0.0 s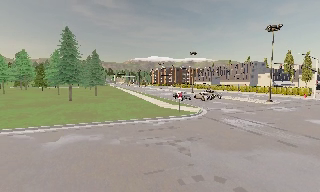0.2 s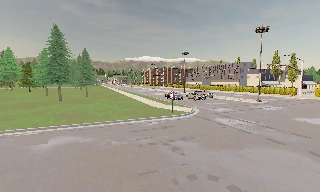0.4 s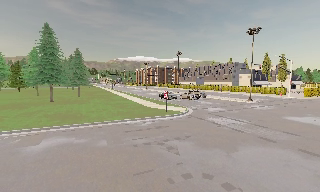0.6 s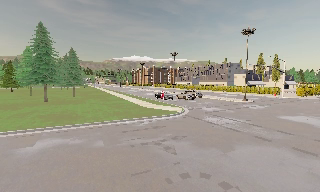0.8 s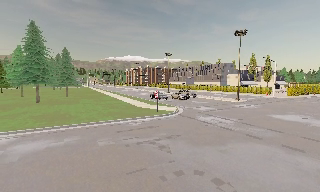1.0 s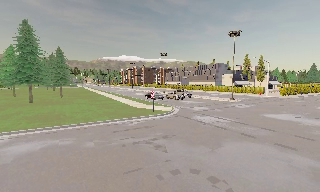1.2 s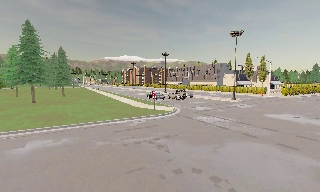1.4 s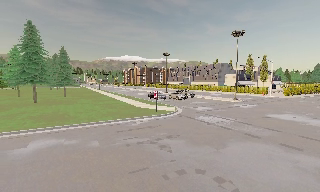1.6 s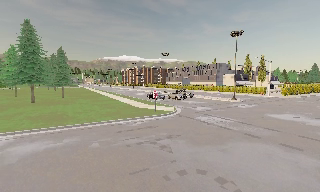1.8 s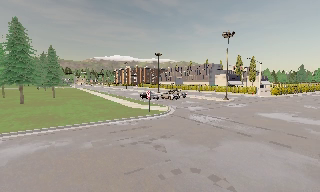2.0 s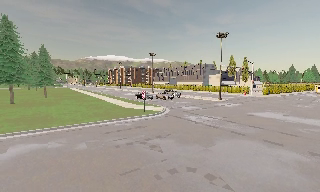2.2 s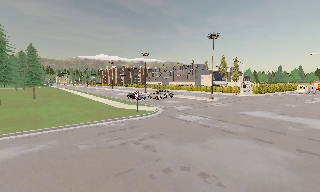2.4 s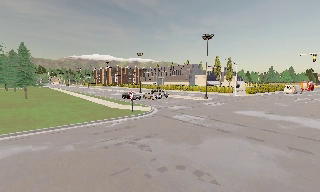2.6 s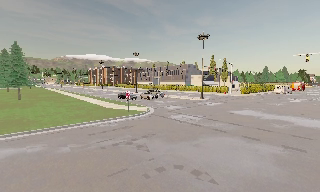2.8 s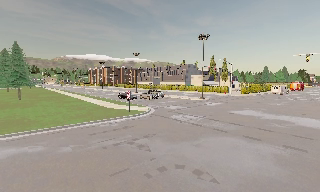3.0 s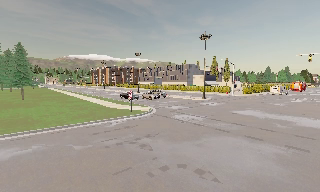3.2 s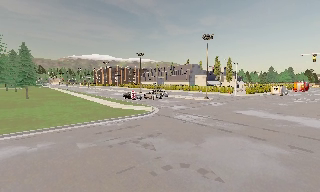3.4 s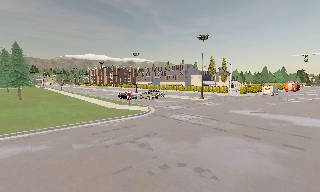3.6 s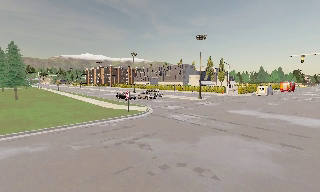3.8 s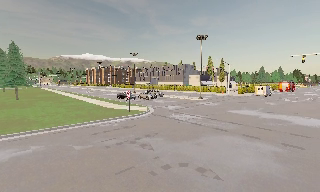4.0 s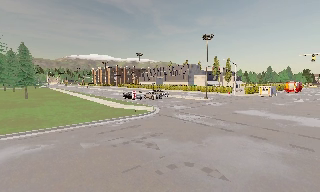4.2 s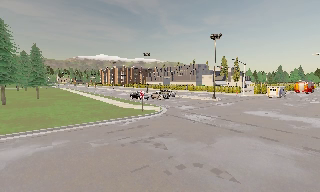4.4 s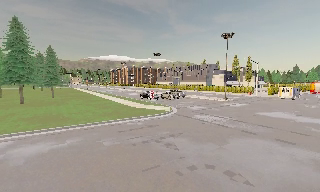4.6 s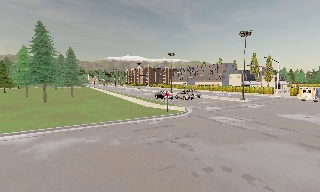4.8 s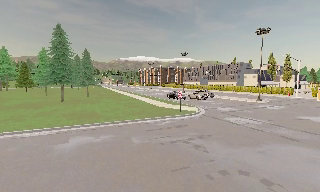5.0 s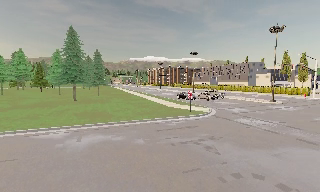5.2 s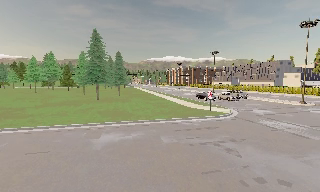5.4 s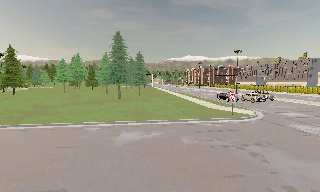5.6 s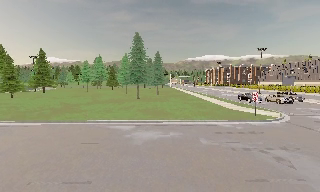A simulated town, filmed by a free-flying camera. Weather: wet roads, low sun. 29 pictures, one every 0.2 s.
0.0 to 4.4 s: The camera pans to its right, which is clockwise from overhead, by about 15 degrees. It travels to its left and backward, about 1.5 m.
4.4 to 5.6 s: The scene slides to the right, as the camera pans about 35 degrees to its left.
The film runs backward here.
